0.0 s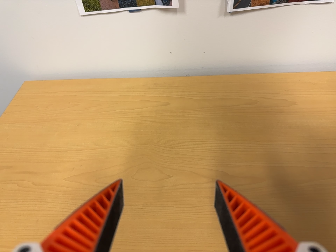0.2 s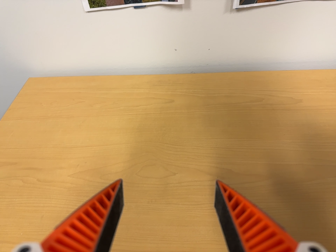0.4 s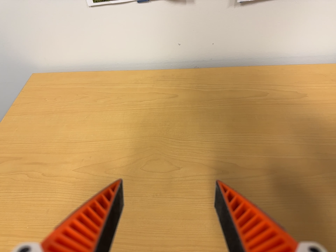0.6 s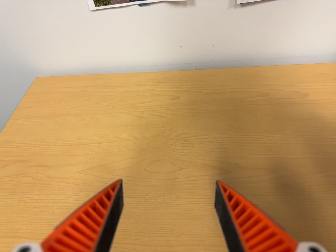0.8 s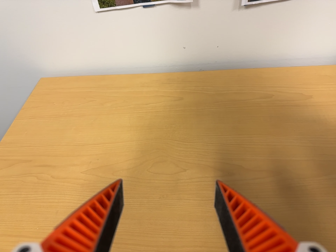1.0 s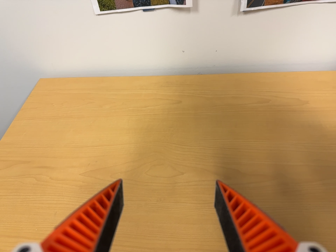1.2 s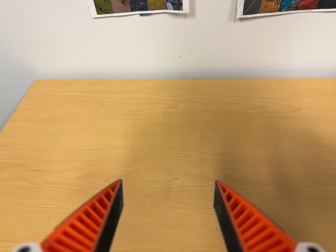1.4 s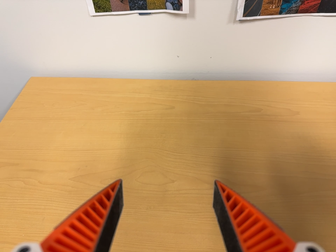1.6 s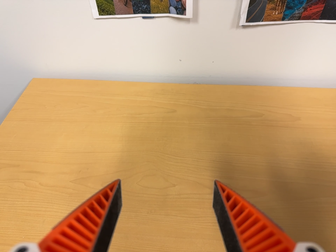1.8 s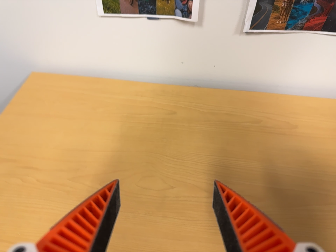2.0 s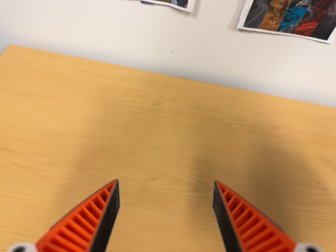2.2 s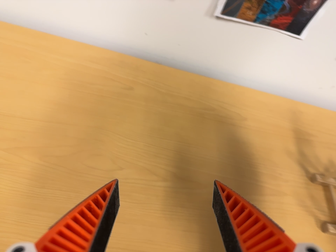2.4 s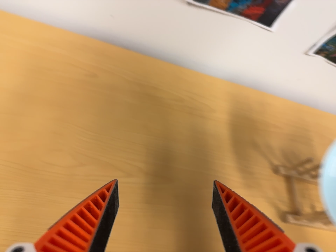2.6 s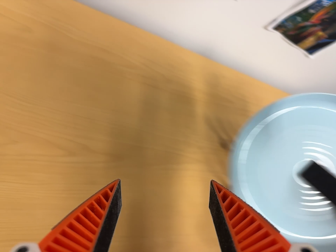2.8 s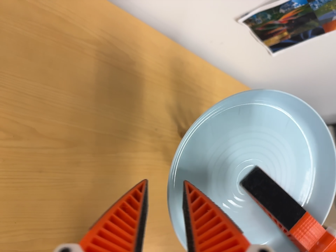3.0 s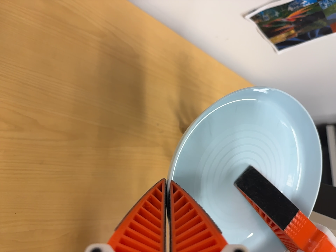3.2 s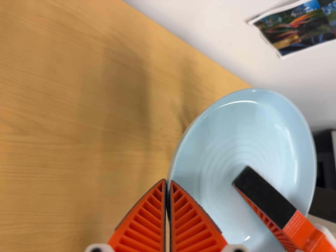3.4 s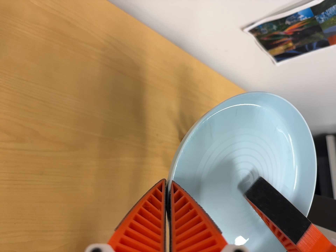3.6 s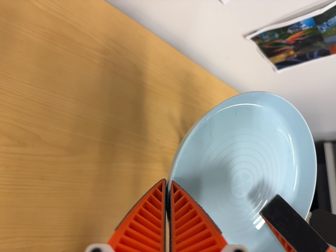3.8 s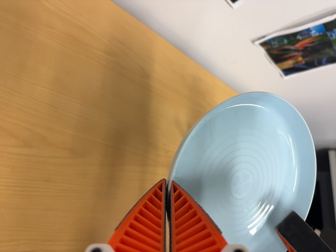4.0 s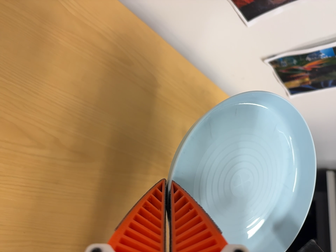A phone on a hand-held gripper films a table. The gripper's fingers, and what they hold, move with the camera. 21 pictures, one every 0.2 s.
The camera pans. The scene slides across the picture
to the left.
The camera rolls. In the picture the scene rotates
clockwise.
0.0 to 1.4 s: The camera shifts only a little, or ends up much as it began.
1.4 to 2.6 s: The camera pans to its right by about 35 degrees. It travels toward the top of its view and forward, about 12 cm. Its aim tips toward the bottom of its view by about 20 degrees. It rolls about its line of sight by about 15 degrees, and the scene rotates clockwise.
2.6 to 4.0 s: The camera pans to its right by about 10 degrees. It travels toward the top of its view and to its left, about 7 cm, so close, fixed things drift downward. It rolls about its line of sight by about 15 degrees, and the scene rotates clockwise.
The film runs backward here.
